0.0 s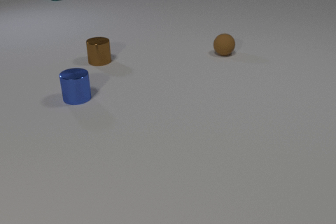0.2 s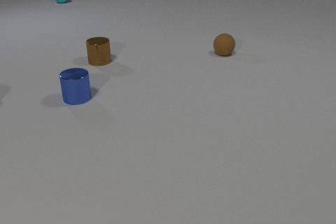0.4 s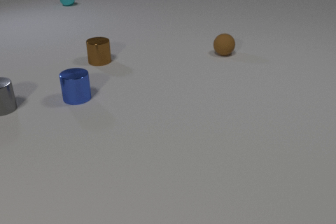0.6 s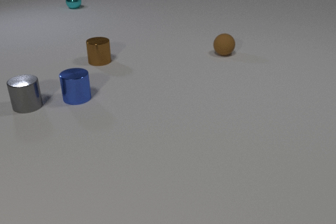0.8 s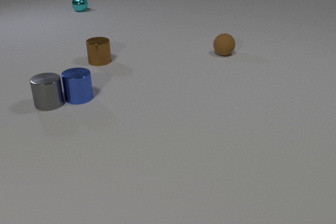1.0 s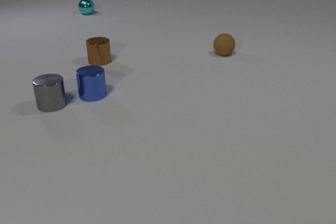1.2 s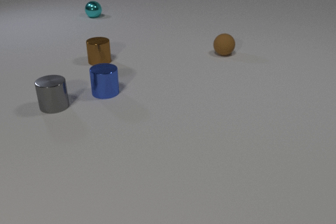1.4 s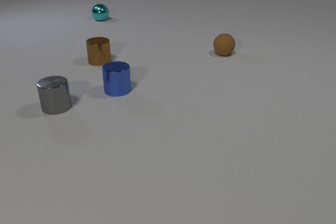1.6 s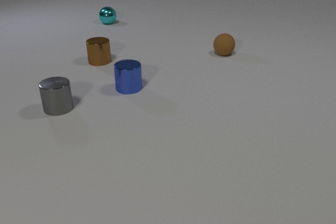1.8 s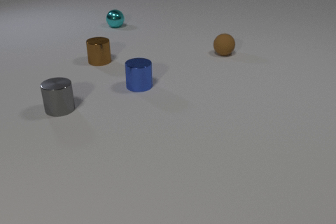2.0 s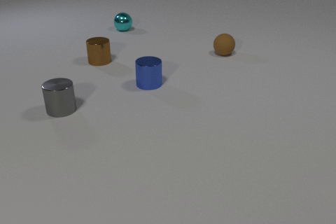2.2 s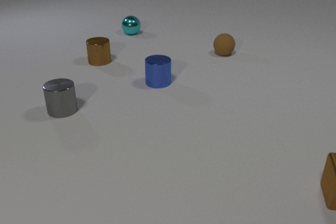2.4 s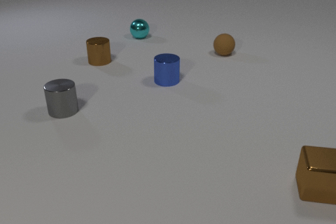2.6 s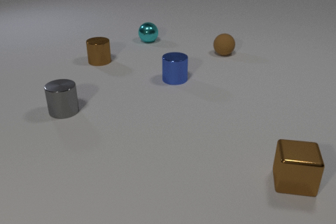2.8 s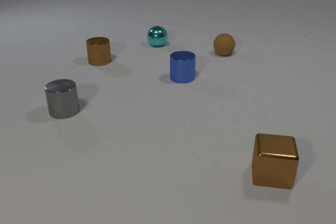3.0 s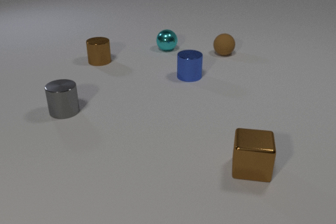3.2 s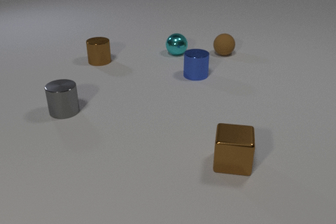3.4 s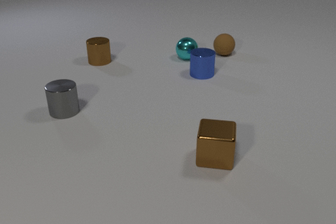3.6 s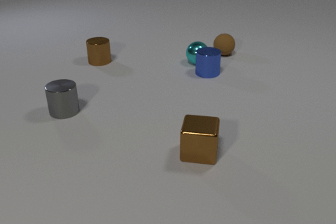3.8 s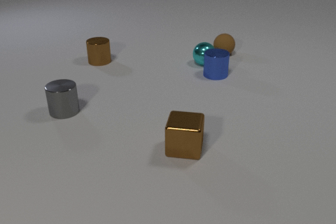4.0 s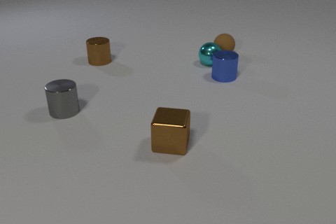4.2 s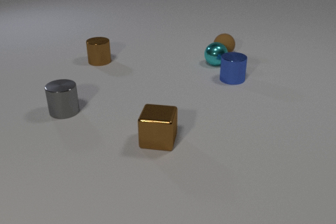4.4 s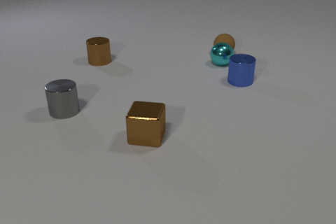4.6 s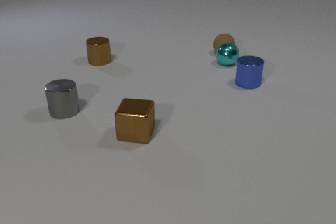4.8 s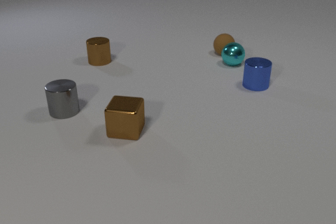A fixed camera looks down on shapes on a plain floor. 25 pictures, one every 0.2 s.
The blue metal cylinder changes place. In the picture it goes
to the right.
The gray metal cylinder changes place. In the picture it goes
to the right.
0.0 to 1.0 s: The gray metal cylinder comes in at the left edge, slides to the right. The blue metal cylinder slides to the right. The cyan metal sphere rolls toward the camera and to the right. The gray metal cylinder and the blue metal cylinder collide.
1.0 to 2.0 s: The gray metal cylinder slides toward the camera and to the right. The blue metal cylinder slides to the right. The cyan metal sphere rolls toward the camera and to the right.
2.0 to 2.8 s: The blue metal cylinder slides to the right and away from the camera. The brown metal cube comes in at the right edge, slides to the left. The cyan metal sphere rolls toward the camera and to the right.
2.8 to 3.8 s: The blue metal cylinder slides to the right. The brown metal cube slides to the left. The cyan metal sphere rolls toward the camera and to the right. The blue metal cylinder and the cyan metal sphere collide.
3.8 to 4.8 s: The blue metal cylinder slides to the right and toward the camera. The brown metal cube slides to the left and away from the camera. The cyan metal sphere rolls to the right.
What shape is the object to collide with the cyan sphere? cylinder.
What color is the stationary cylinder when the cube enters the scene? brown.
What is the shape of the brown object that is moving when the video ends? cube.
